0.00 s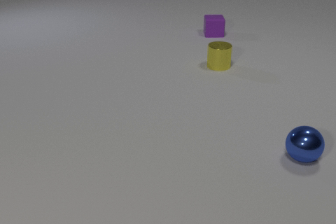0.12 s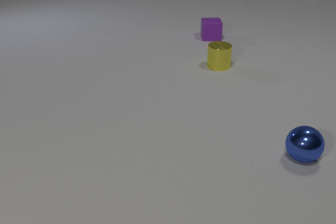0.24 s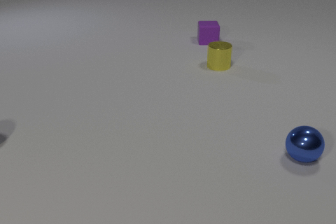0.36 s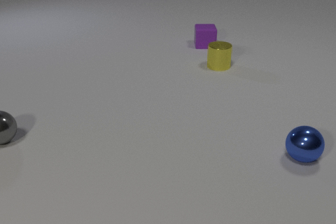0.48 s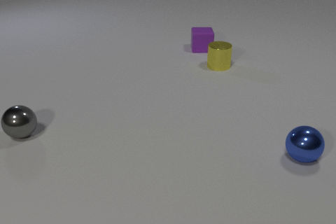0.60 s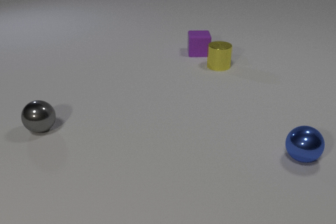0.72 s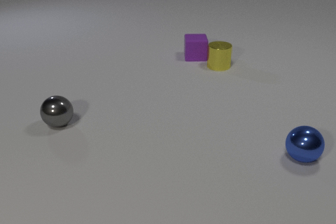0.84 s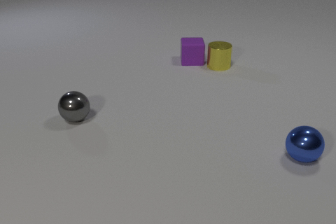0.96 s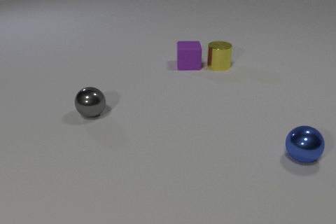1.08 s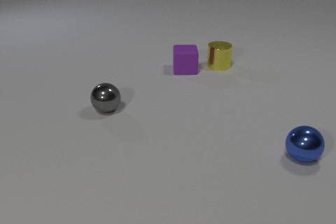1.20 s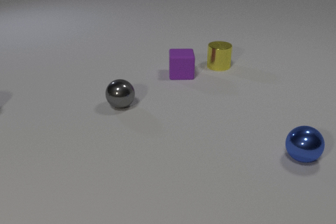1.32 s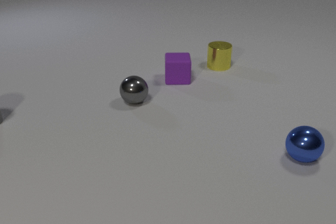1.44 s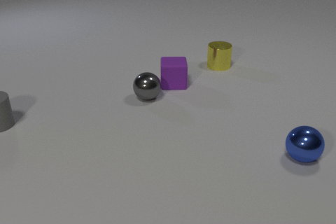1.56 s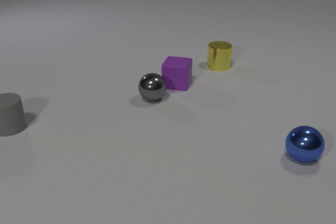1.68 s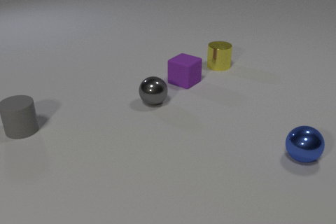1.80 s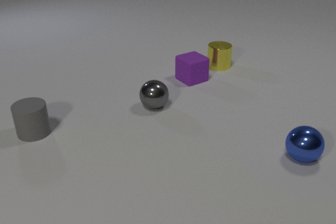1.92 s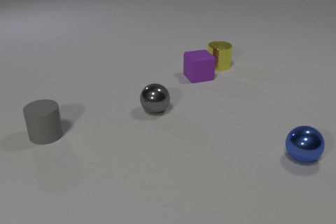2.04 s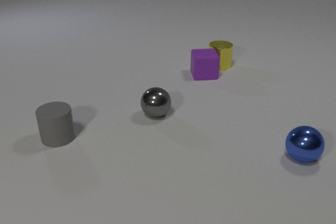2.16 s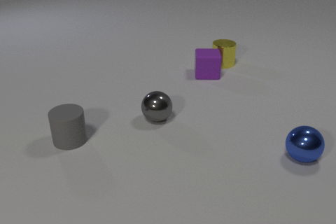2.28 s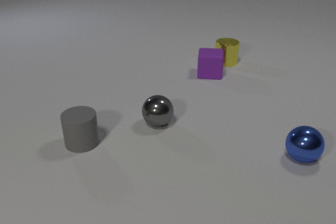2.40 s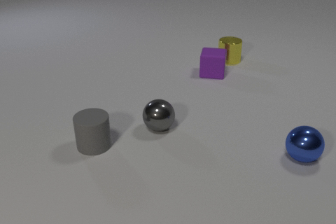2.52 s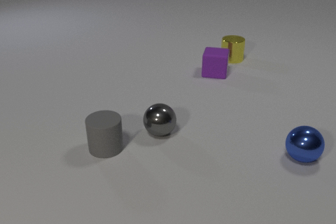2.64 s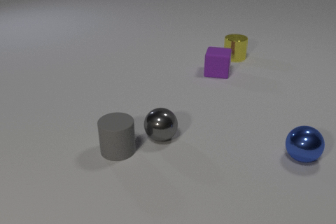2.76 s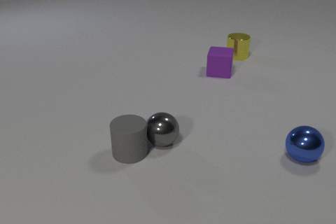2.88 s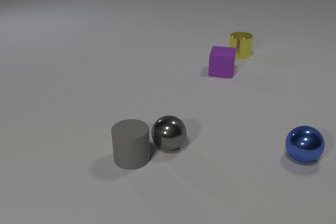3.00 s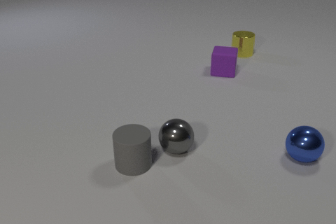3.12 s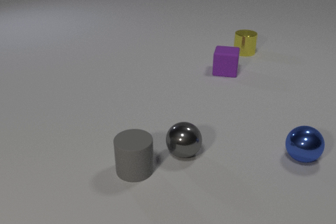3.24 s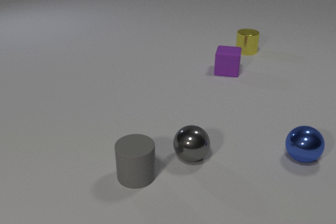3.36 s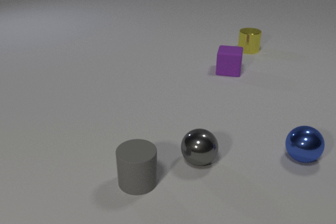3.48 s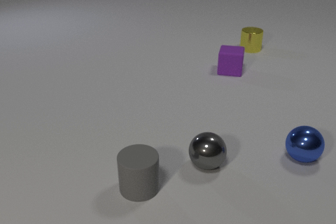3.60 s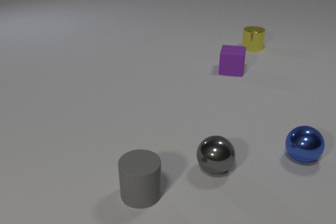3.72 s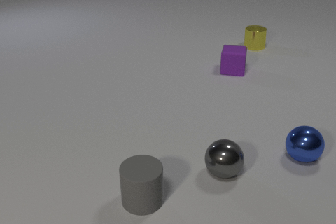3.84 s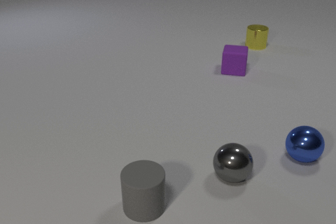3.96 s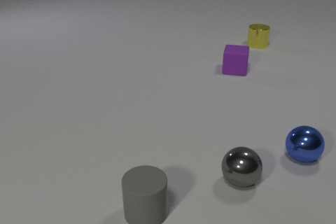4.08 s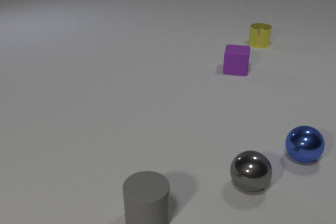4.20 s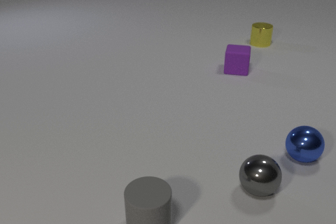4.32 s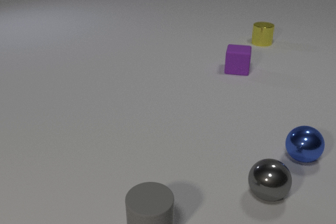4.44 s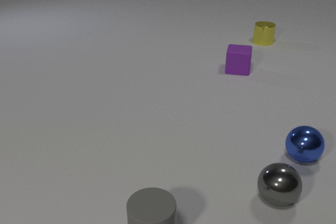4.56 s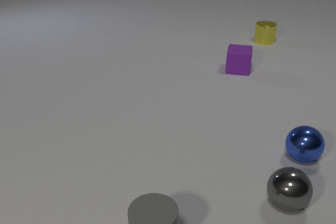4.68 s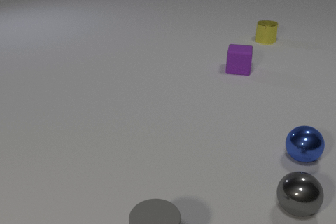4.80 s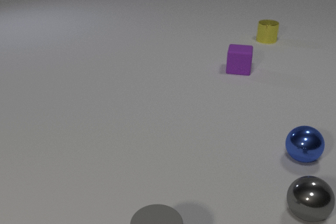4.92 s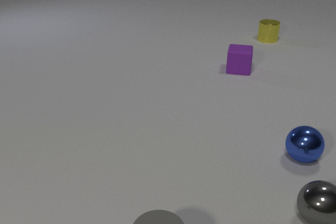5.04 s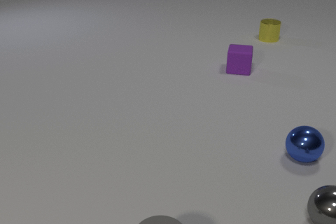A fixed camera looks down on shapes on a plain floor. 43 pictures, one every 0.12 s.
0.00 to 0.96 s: The purple rubber cube slides toward the camera. The gray metal sphere comes in at the left edge, rolls to the right.
0.96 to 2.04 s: The purple rubber cube slides toward the camera and to the right, spins clockwise seen from above by about 90 degrees, its near face sliding to the left. The gray metal sphere rolls to the right. The gray rubber cylinder comes in at the left edge, slides to the right and toward the camera. The purple rubber cube and the gray metal sphere collide. The purple rubber cube and the yellow metal cylinder collide.
2.04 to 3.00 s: The purple rubber cube slides to the right and away from the camera. The gray metal sphere rolls toward the camera. The yellow metal cylinder slides away from the camera and to the right. The gray rubber cylinder slides to the right and toward the camera. The gray metal sphere and the gray rubber cylinder collide.
3.00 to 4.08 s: The purple rubber cube slides to the right and away from the camera. The gray metal sphere rolls to the right and toward the camera. The yellow metal cylinder slides away from the camera and to the right. The gray rubber cylinder slides toward the camera.
4.08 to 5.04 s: The gray metal sphere rolls to the right. The yellow metal cylinder slides away from the camera and to the right. The gray rubber cylinder slides toward the camera.
What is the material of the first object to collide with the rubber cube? metal.
What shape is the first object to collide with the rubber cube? sphere.
Are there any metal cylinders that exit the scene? no.
